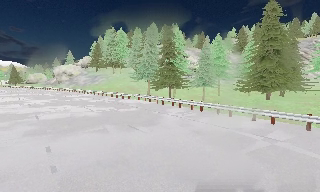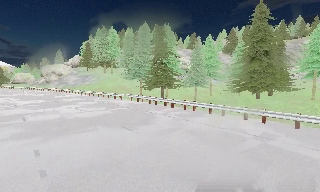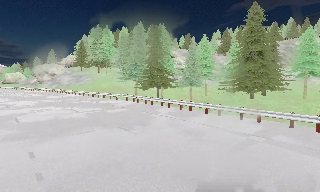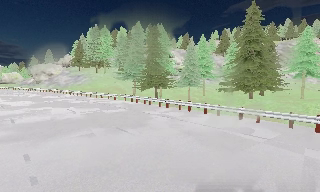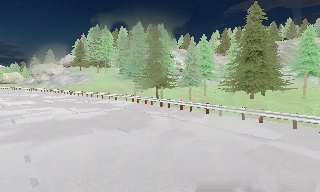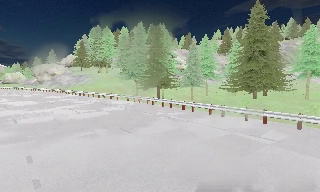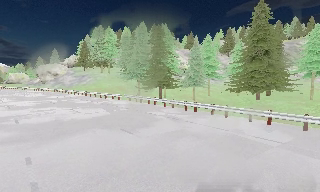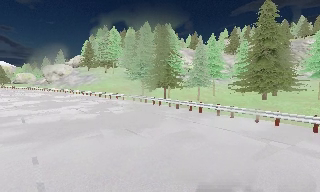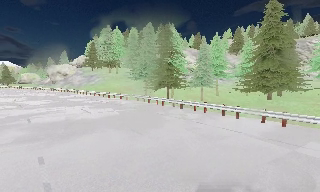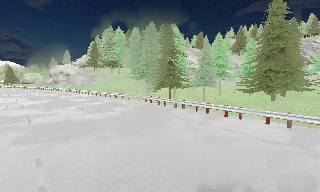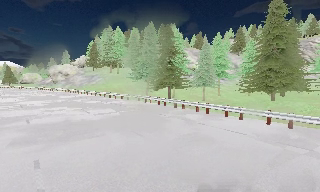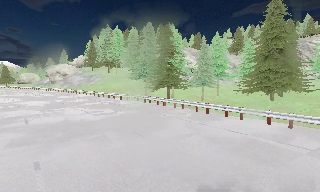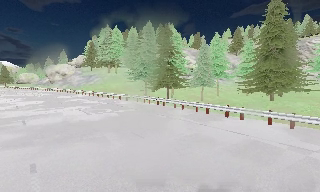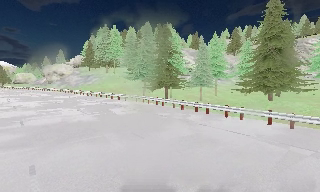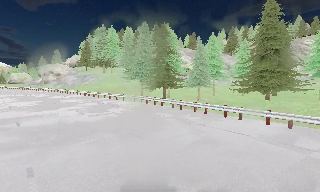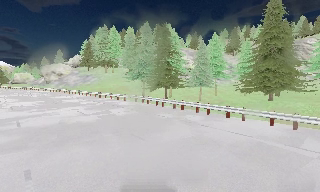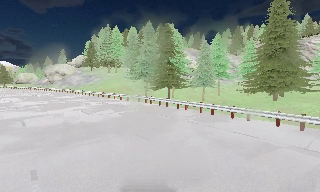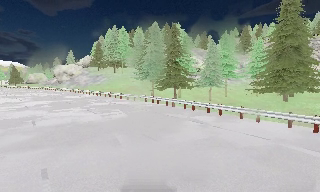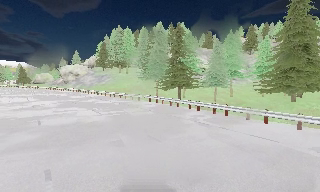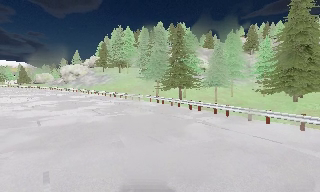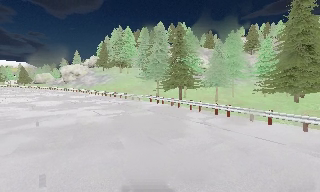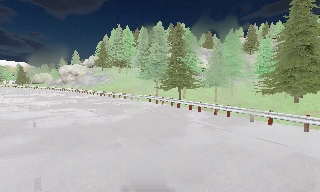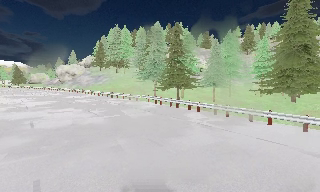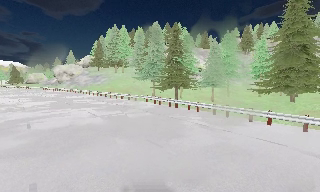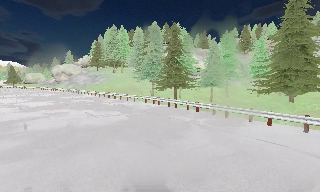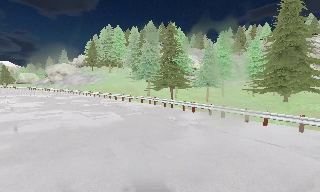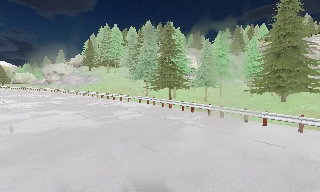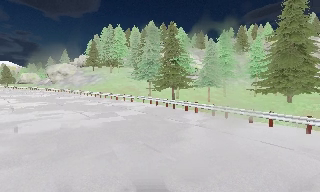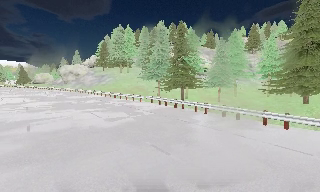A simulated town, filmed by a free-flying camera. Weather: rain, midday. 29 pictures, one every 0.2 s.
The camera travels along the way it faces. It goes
forward.
0.0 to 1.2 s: The camera travels forward, about 0.5 m, so what stands in front looms larger.
1.2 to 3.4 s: The camera travels forward and to its left, about 1 m, so what stands in front looms larger.
3.4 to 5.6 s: The camera travels forward, about 1 m, so what stands in front looms larger.
The film runs forward here.
